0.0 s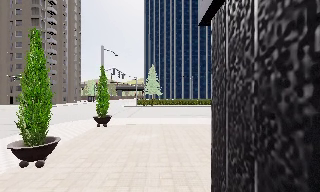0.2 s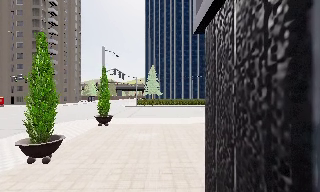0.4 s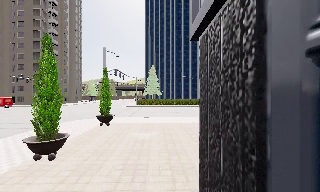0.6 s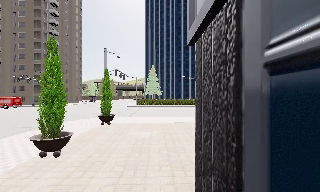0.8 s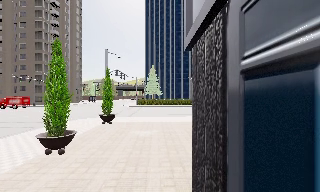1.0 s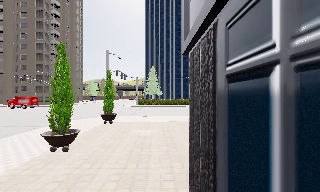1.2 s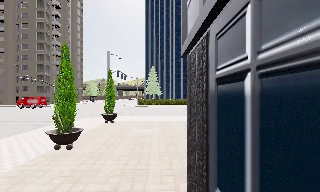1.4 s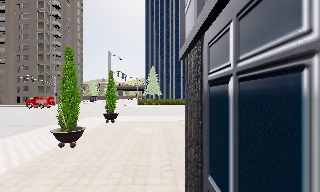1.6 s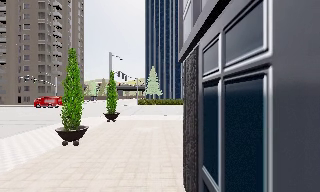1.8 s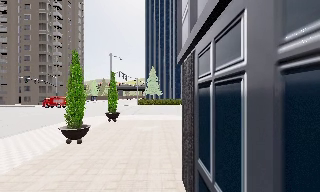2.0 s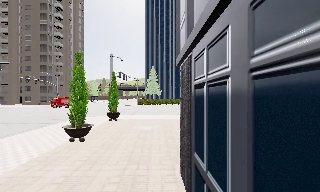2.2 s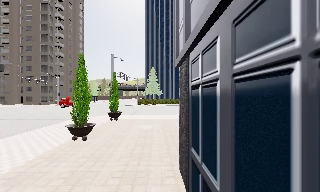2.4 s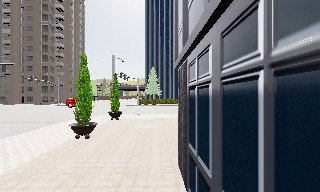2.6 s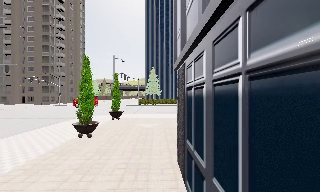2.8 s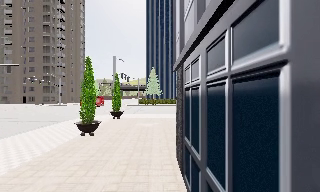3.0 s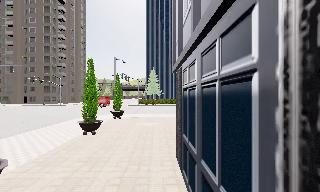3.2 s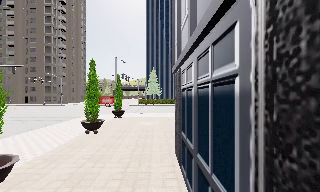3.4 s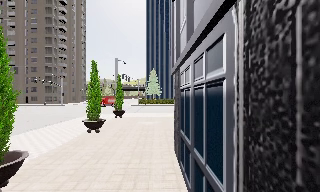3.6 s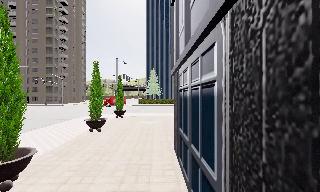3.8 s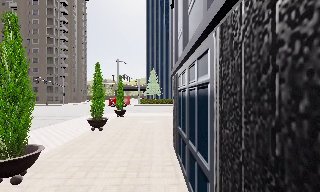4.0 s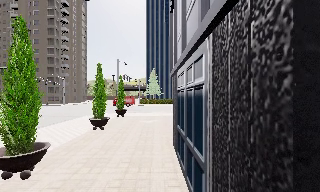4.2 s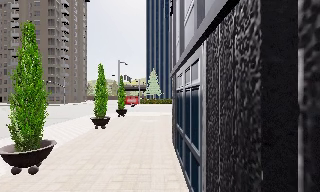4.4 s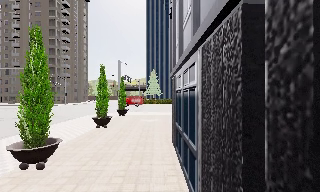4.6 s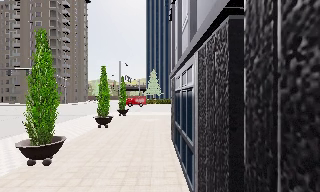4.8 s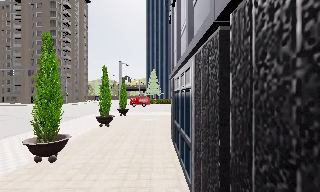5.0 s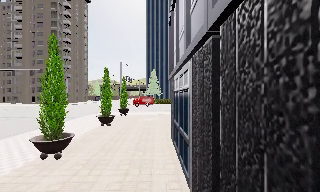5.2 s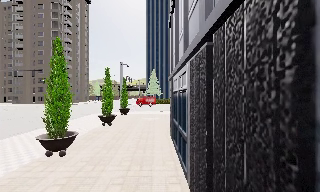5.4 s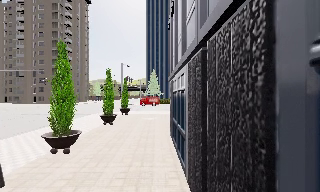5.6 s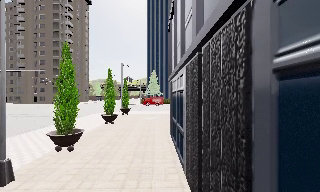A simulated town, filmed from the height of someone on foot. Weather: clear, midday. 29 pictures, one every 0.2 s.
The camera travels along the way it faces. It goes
backward.
0.0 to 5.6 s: The camera travels backward, about 9 m, so what stands in front gets smaller.
The film runs backward here.
